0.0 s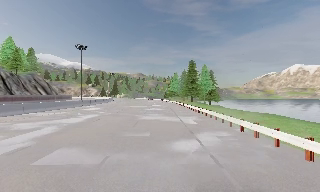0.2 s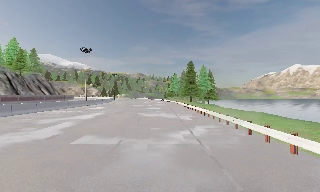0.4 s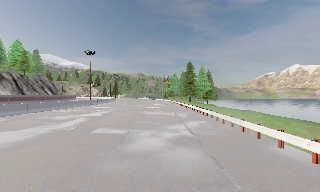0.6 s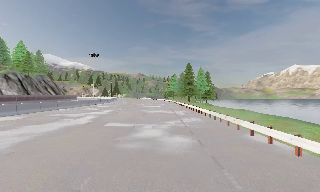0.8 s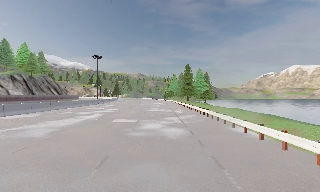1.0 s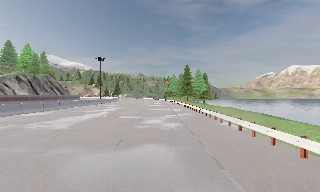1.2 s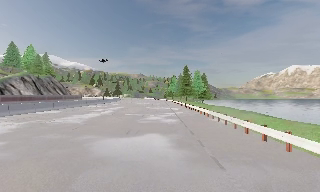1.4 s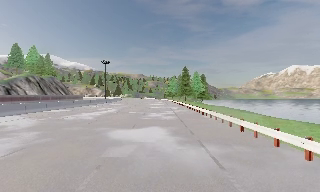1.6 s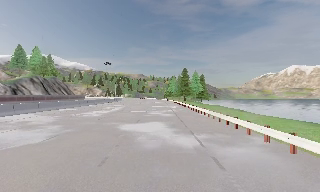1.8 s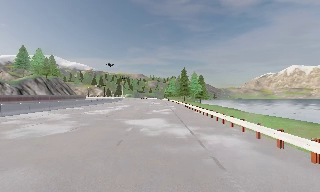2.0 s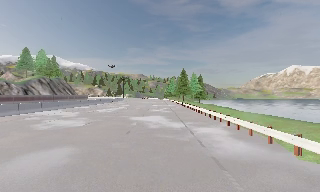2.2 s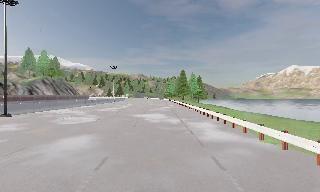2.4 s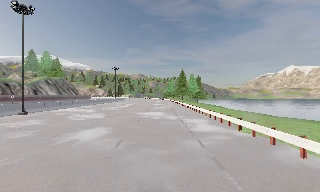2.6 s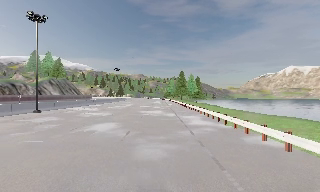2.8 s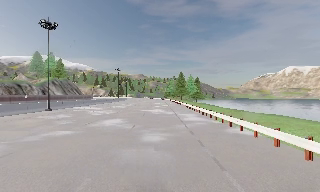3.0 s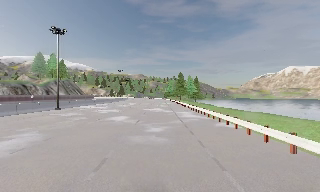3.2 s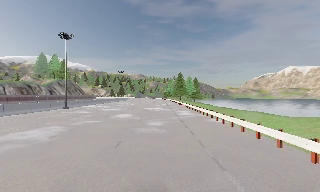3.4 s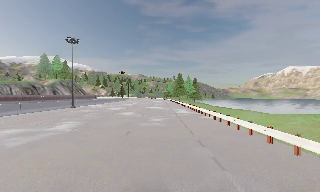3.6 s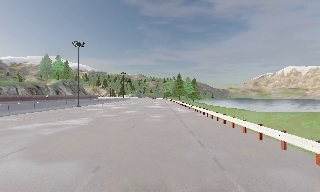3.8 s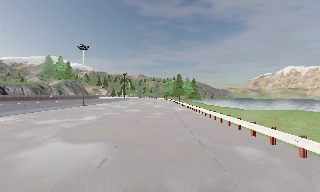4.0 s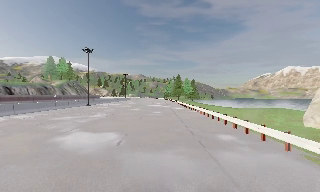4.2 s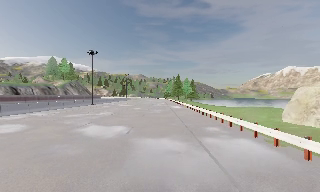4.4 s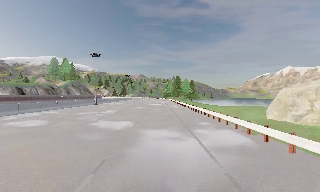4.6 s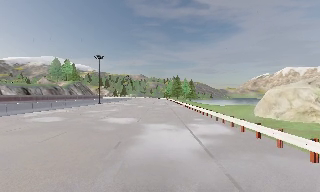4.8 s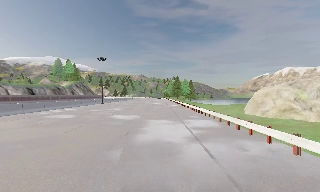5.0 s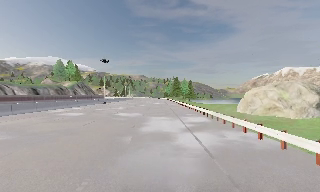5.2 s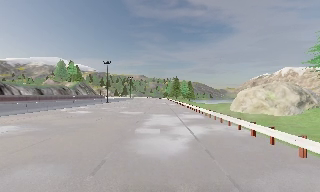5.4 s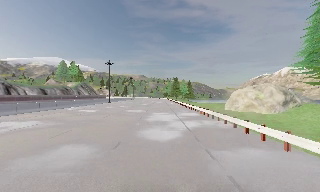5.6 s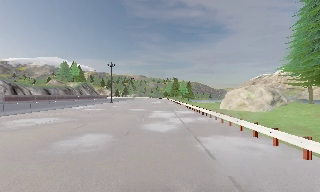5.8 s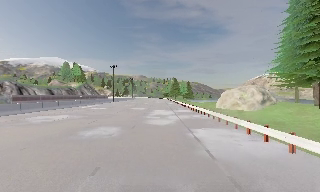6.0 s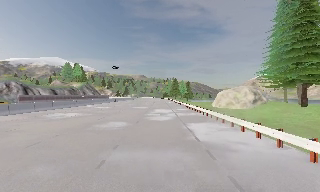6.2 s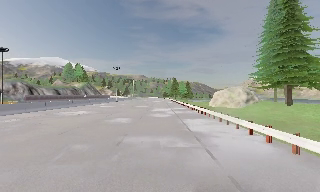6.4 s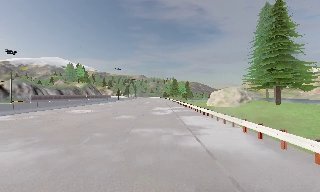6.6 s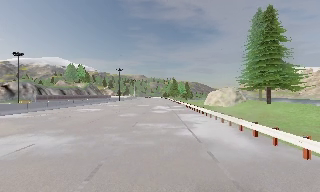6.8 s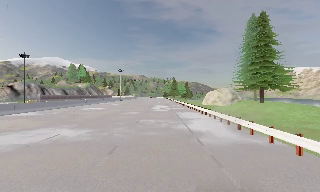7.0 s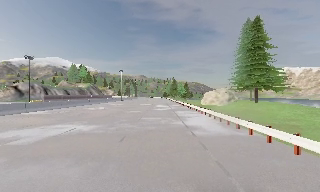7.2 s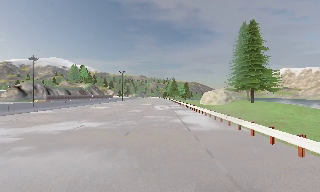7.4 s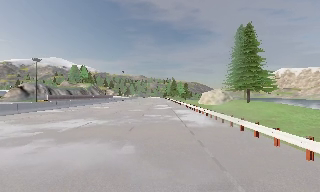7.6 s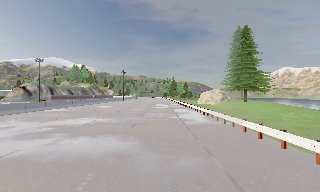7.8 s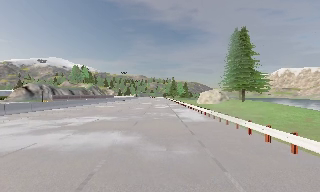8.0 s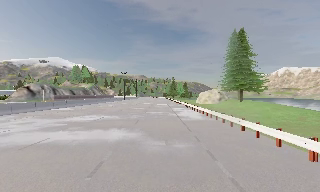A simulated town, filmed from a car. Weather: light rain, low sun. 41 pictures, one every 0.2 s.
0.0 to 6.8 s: The camera travels backward, about 65 m, so what stands in front gets smaller.
6.8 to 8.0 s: The camera travels backward, about 6 m, so what stands in front gets smaller. It loses speed.
The film runs backward here.
